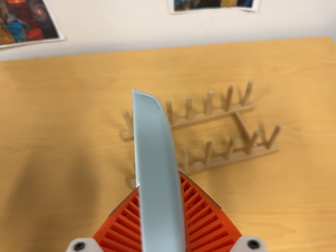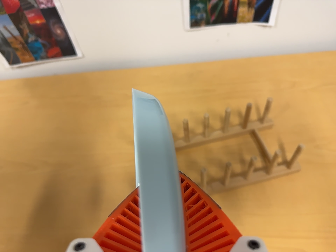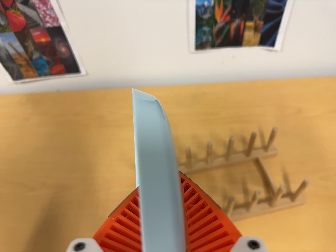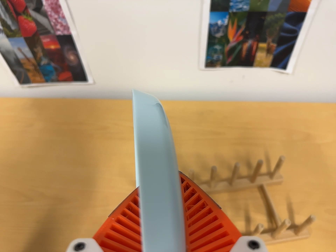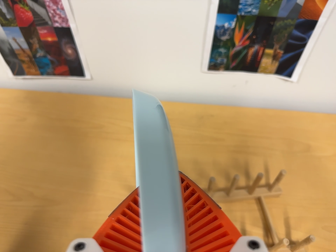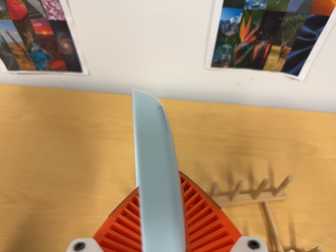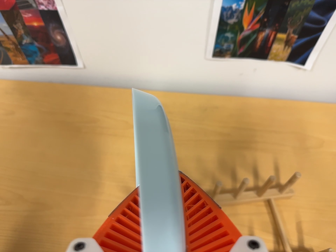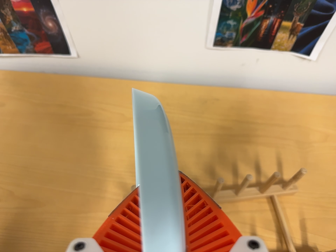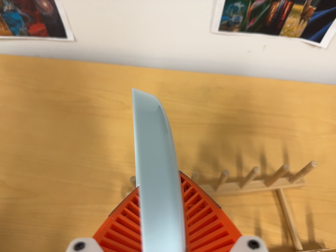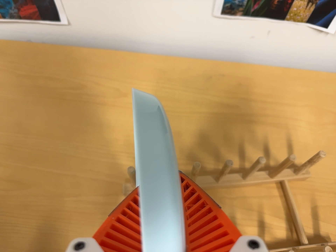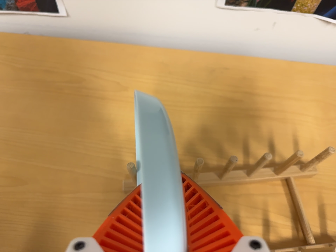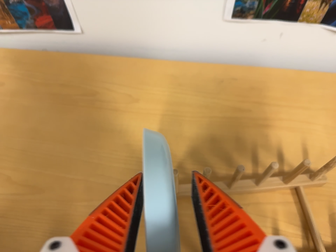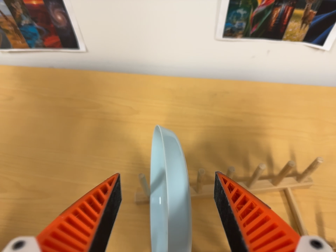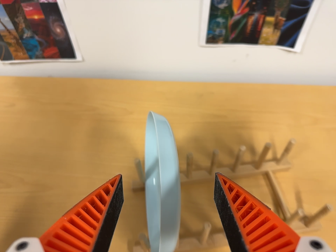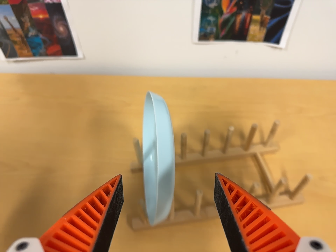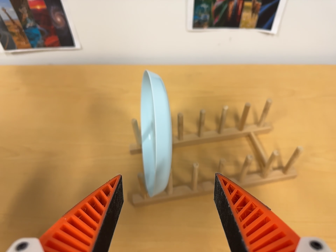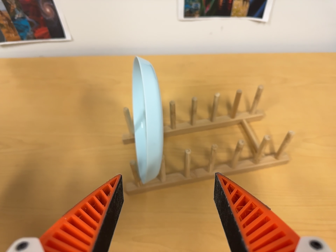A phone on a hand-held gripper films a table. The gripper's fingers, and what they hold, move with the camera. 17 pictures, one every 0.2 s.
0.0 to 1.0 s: The camera travels toward the top of its view and forward, about 14 cm, so close, fixed things drift downward. It rolls about its line of sight by about 10 degrees, and the scene rotates clockwise.
1.0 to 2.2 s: The camera travels forward, about 9 cm, so what stands in front looms larger.
2.2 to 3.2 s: The camera travels toward the bottom of its view and backward, about 18 cm. Its aim tips toward the top of its view by about 10 degrees.
The film runs forward here.
